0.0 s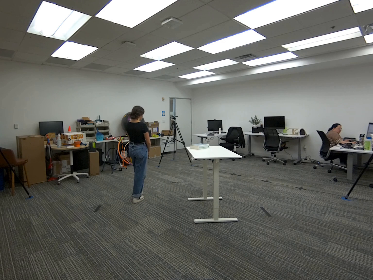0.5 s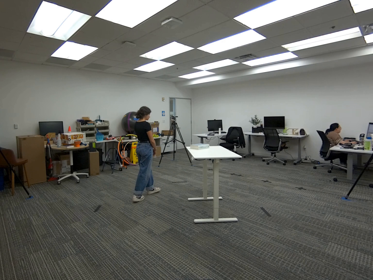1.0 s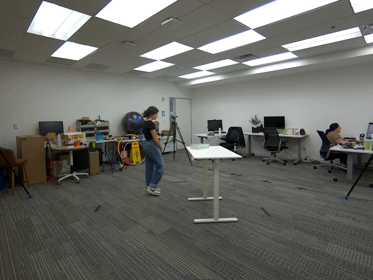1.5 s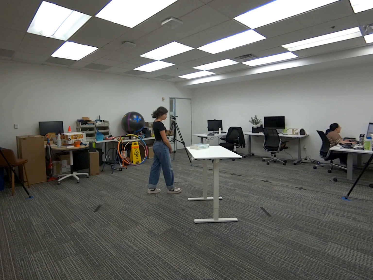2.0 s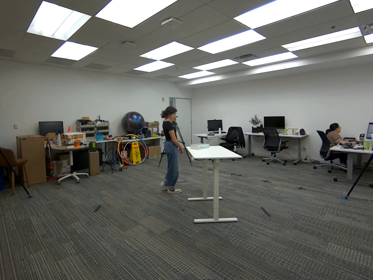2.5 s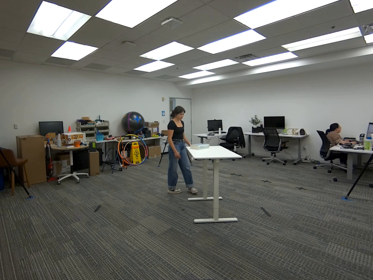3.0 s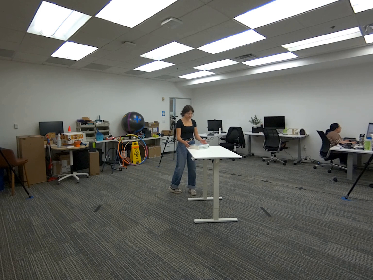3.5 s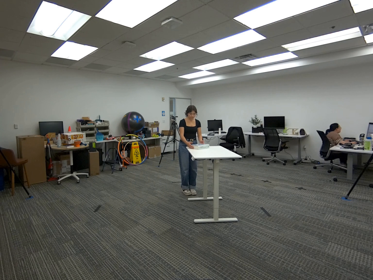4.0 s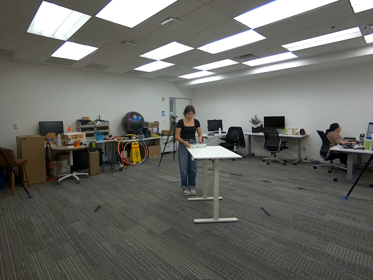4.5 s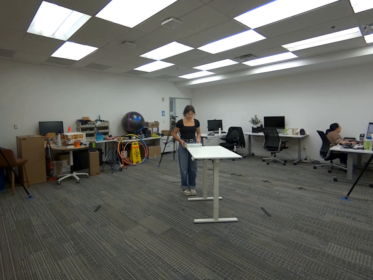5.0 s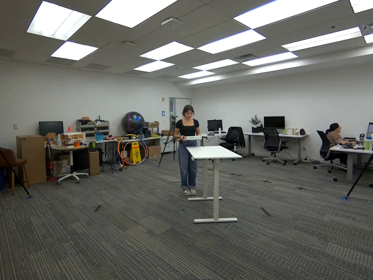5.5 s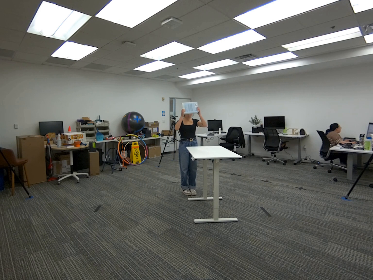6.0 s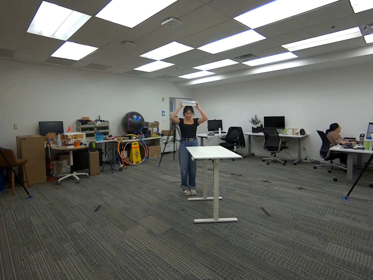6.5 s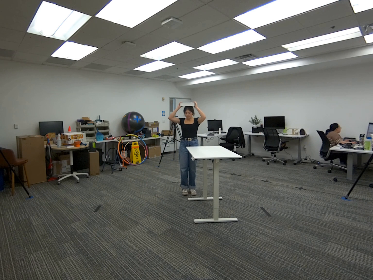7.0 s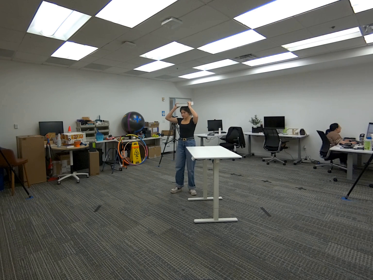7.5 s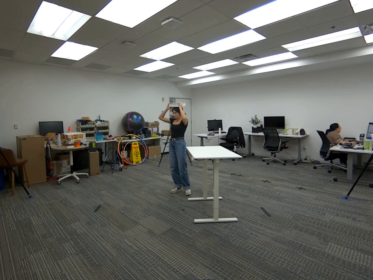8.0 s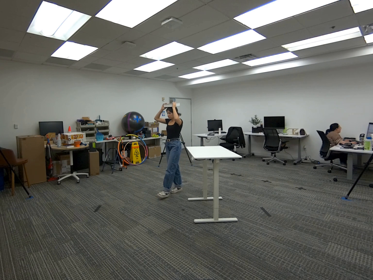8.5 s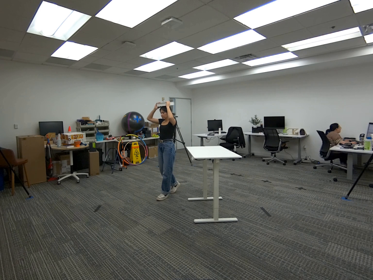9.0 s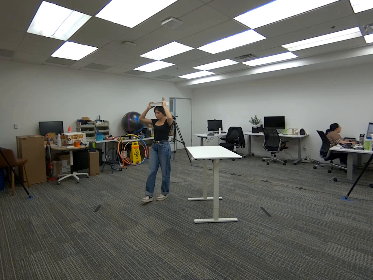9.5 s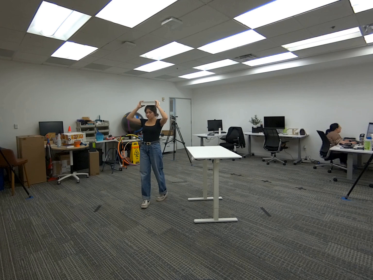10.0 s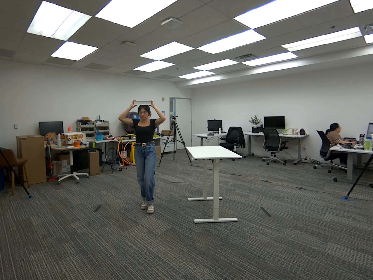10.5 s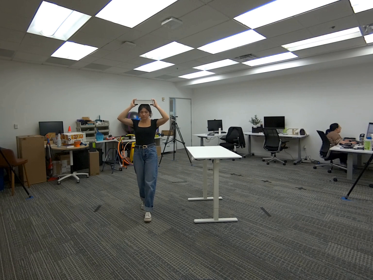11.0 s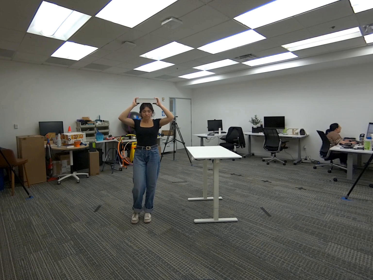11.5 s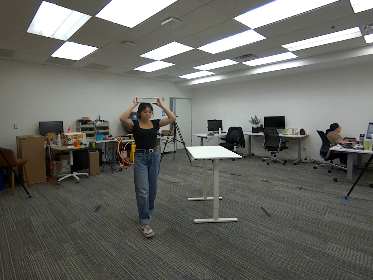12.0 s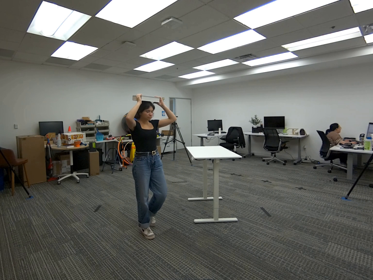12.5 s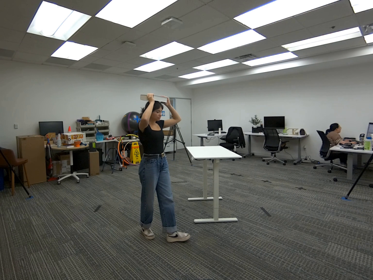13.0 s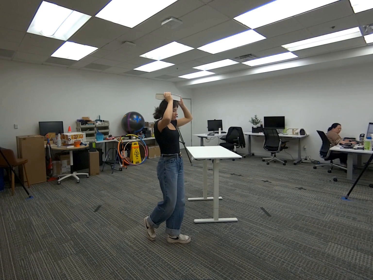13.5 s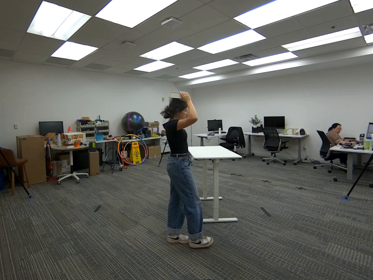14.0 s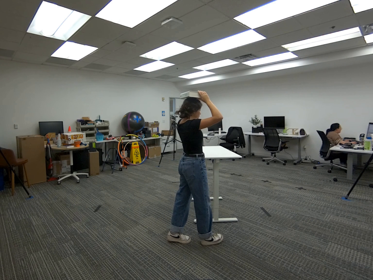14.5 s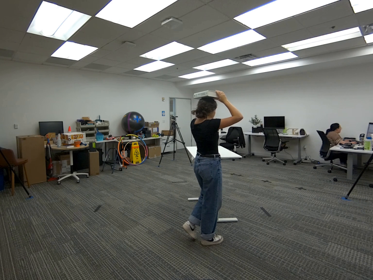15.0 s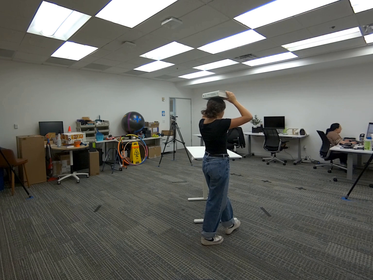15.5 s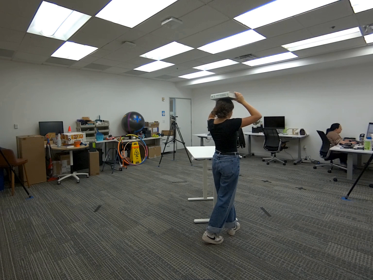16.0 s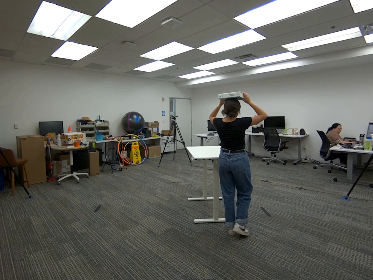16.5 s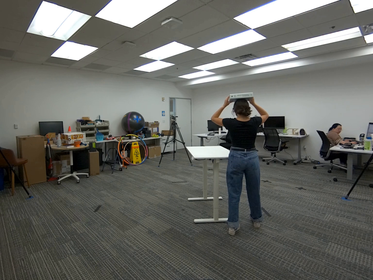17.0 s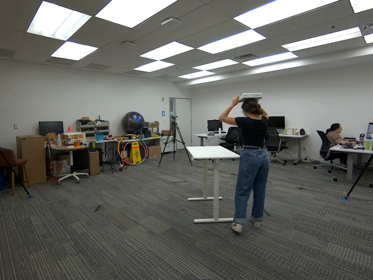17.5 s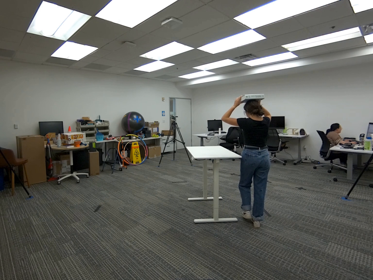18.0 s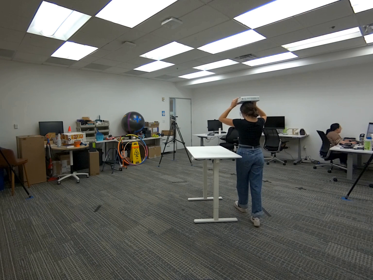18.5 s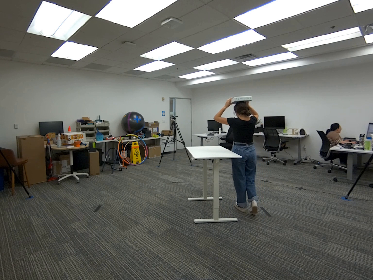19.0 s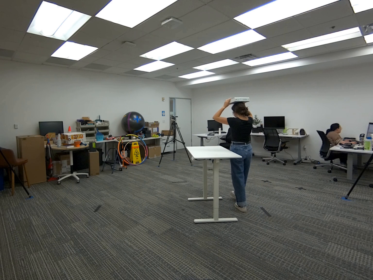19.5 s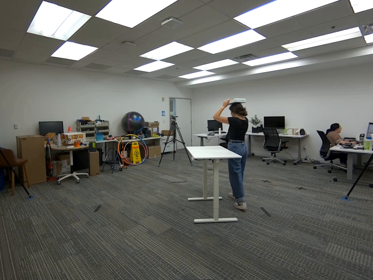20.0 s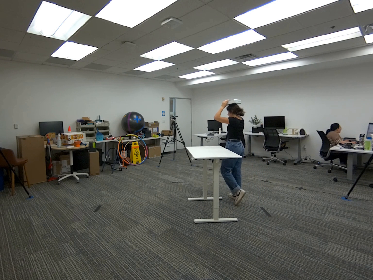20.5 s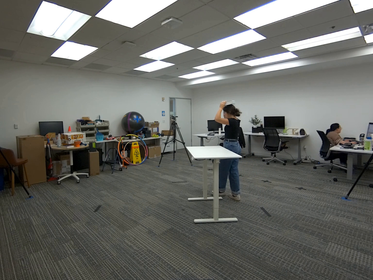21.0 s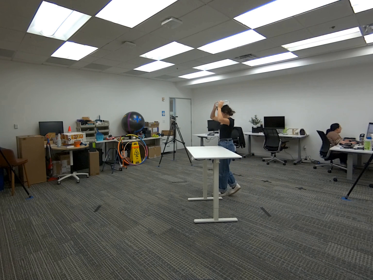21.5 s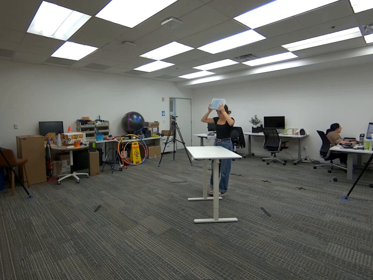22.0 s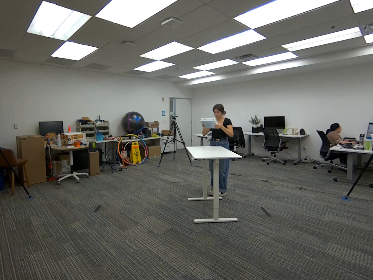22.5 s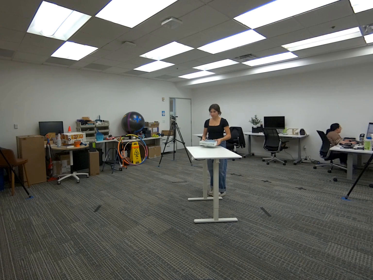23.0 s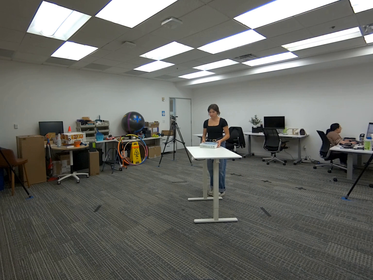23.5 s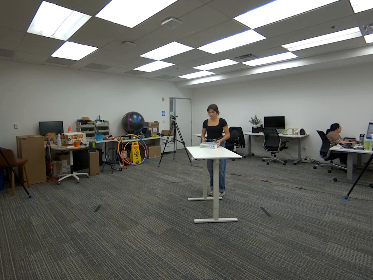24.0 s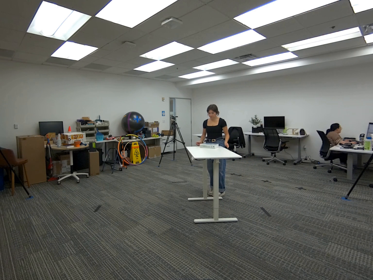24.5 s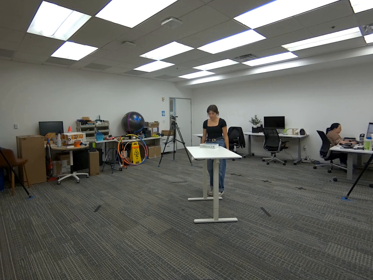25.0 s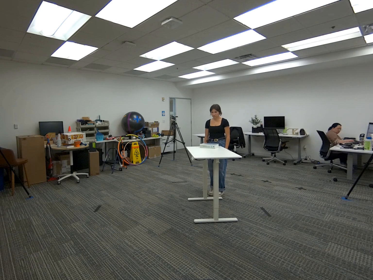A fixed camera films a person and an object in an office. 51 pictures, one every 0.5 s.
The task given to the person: Walk to the light blue book on the white desk. Pick it up with both hands, place it carefully on your head while holding it, walk around, and then return the book to the white desk.
